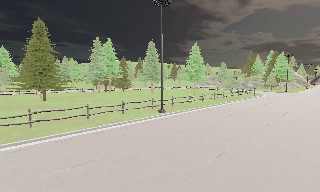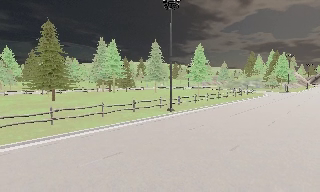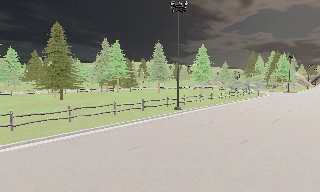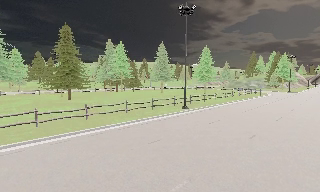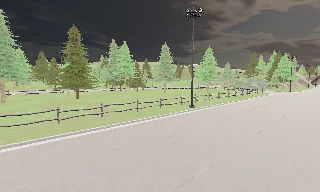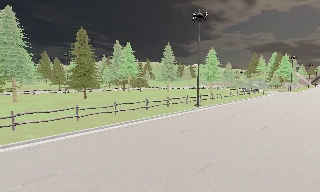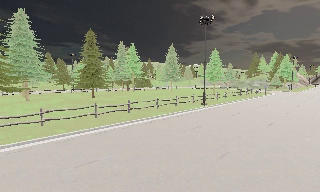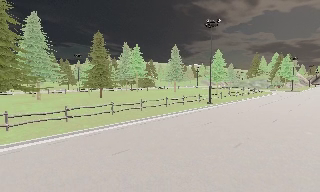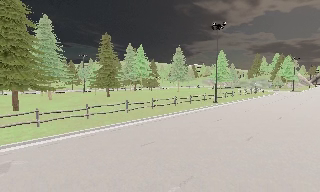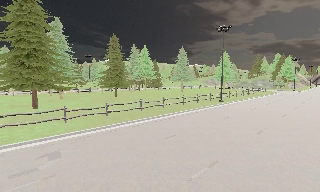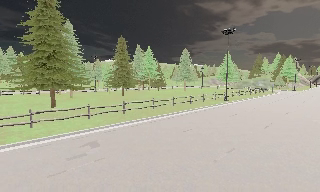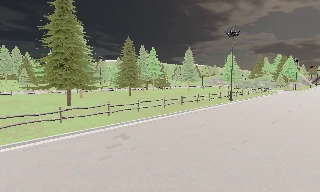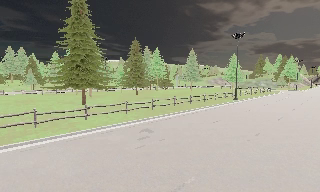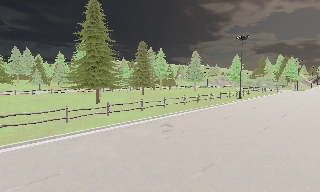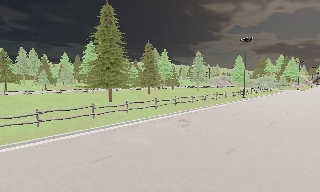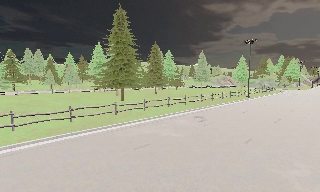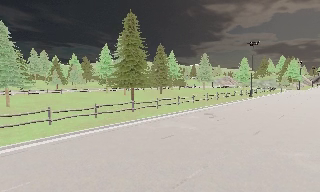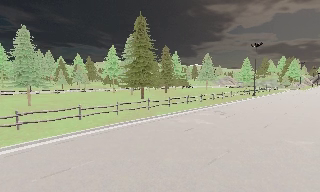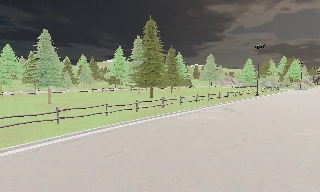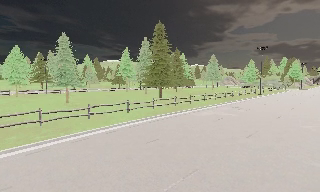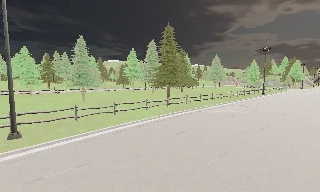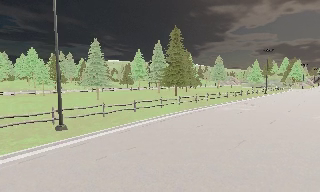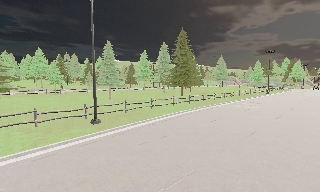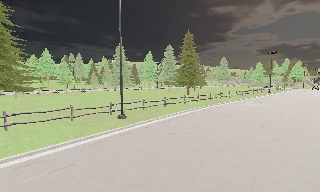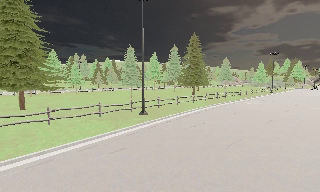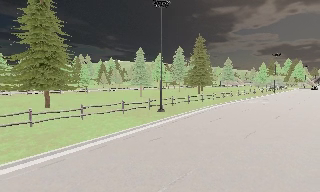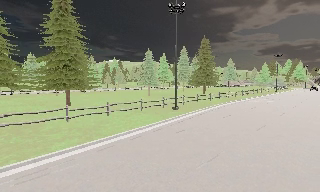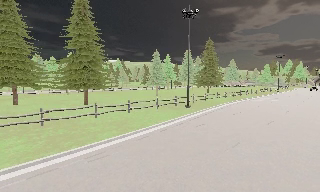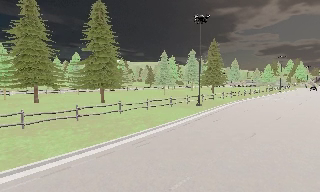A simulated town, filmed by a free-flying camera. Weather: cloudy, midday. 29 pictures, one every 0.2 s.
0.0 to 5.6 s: The camera travels to its left and backward, about 55 m, so close, fixed things drift to the right. It gains speed.
The film runs backward here.
